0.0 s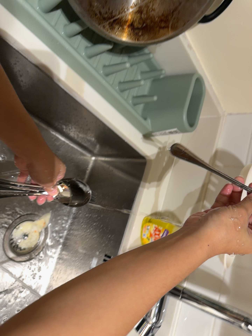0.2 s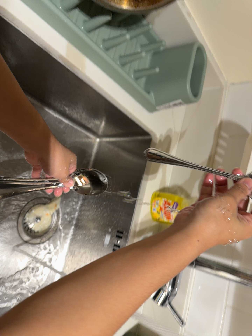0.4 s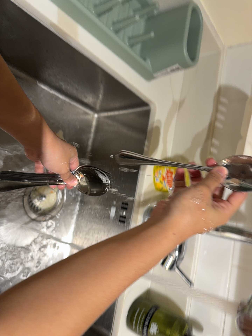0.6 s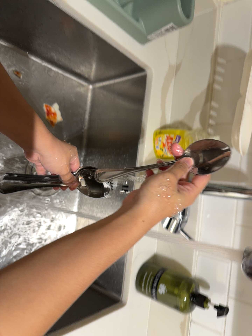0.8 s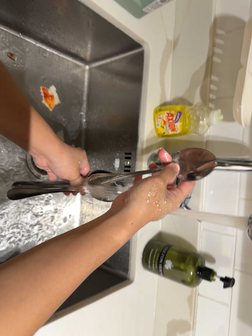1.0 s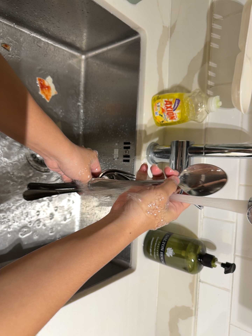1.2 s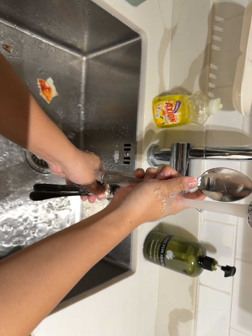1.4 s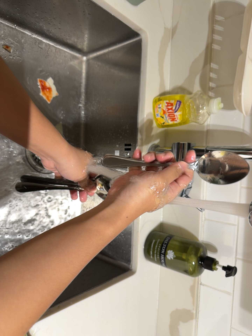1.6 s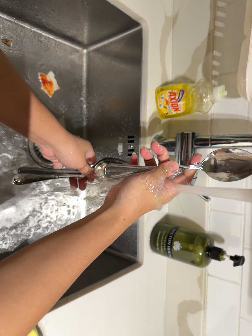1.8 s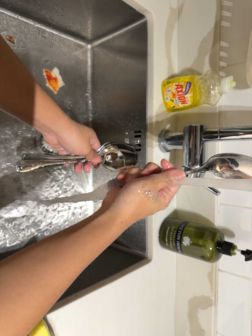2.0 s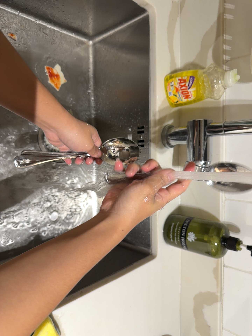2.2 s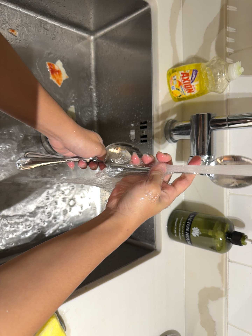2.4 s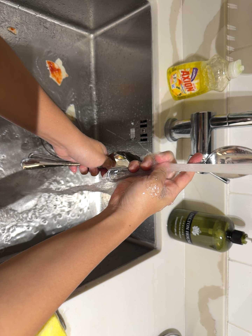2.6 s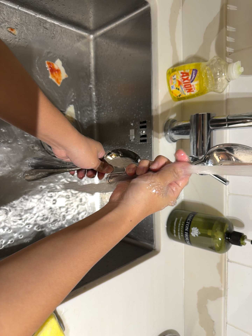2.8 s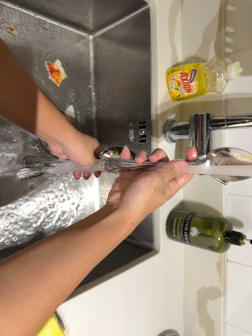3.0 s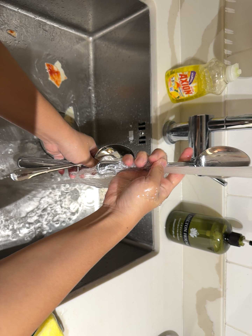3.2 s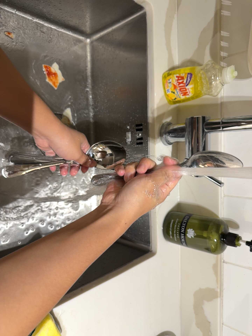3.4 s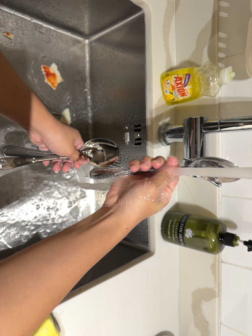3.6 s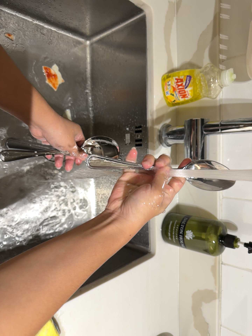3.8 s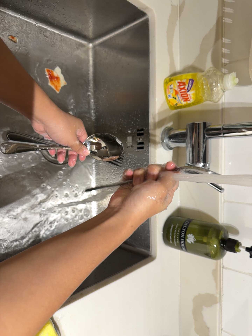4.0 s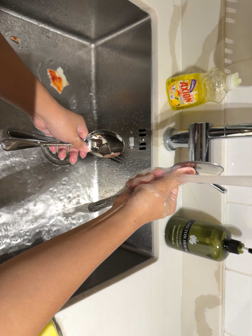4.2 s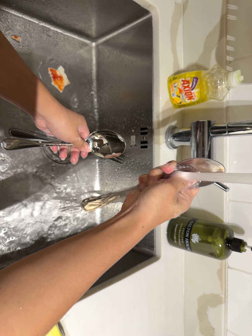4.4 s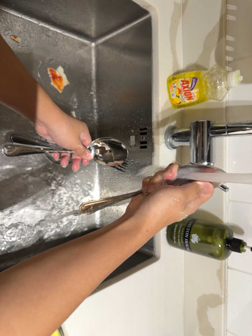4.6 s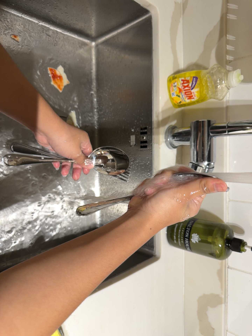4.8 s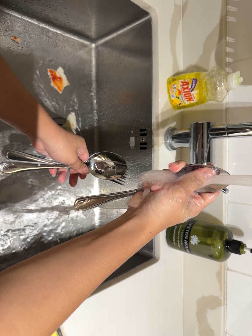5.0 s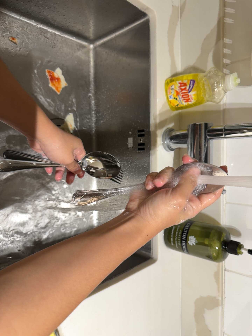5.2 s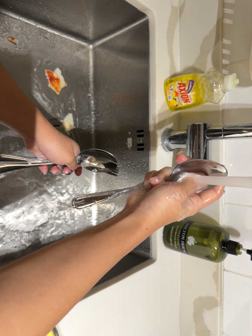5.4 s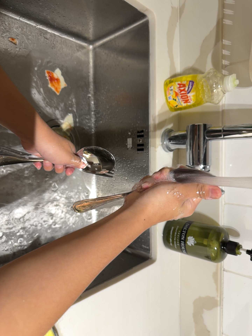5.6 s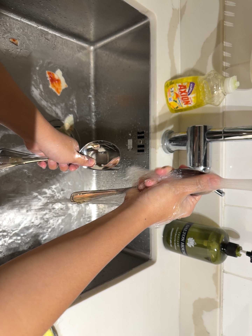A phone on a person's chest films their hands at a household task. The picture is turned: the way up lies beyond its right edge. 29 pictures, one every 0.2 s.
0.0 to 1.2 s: The camera travels toward the bottom of its view, about 9 cm, so close, fixed things drift upward. Its aim tips toward the bottom of its view by about 15 degrees, and the scene shifts upward. It rolls about its line of sight by about 15 degrees, and the scene rotates counterclockwise.
1.2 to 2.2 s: The camera shifts only a little, or ends up much as it began.
2.2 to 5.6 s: The camera keeps its place and its aim.
The film runs backward here.
